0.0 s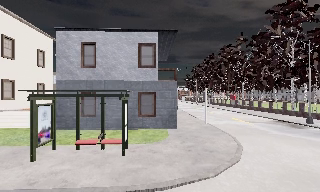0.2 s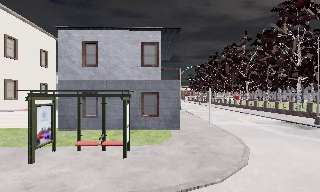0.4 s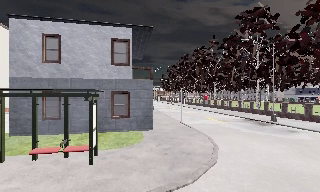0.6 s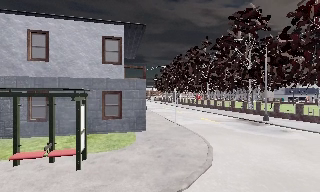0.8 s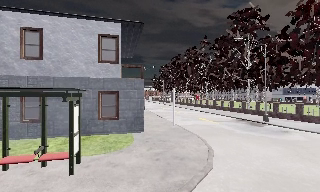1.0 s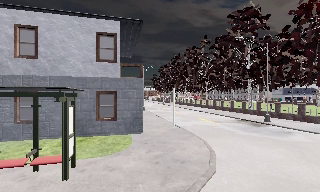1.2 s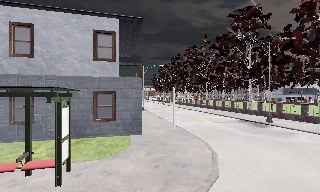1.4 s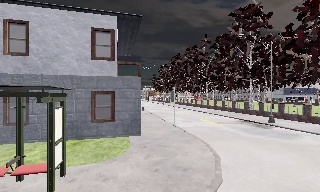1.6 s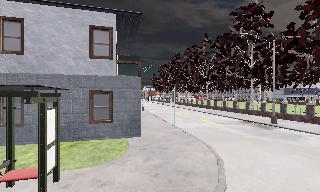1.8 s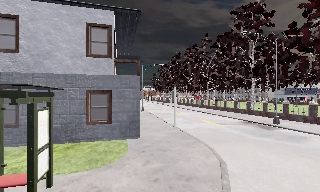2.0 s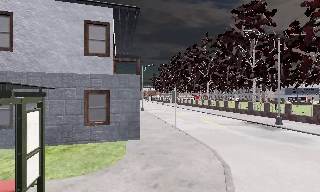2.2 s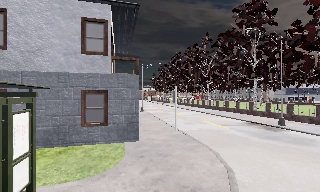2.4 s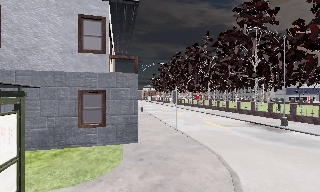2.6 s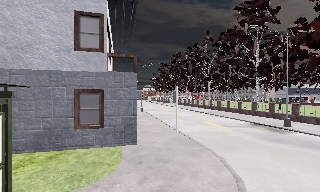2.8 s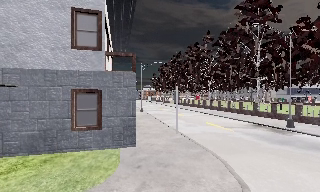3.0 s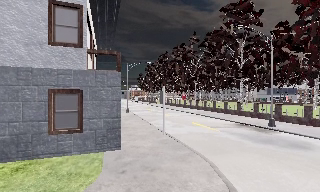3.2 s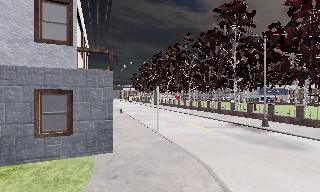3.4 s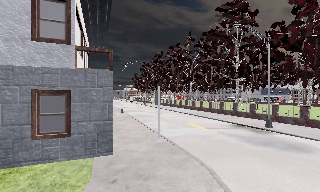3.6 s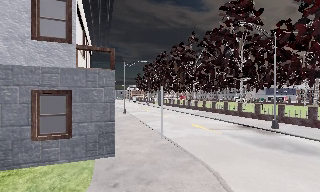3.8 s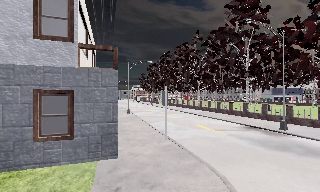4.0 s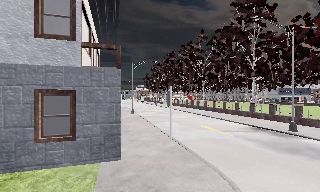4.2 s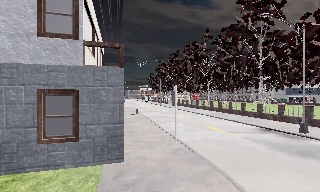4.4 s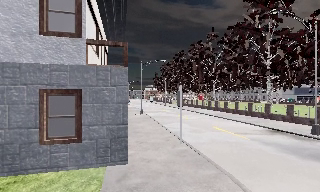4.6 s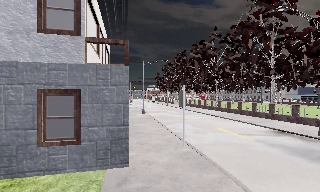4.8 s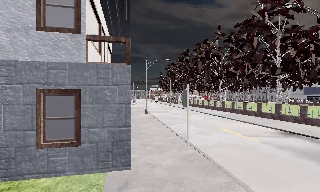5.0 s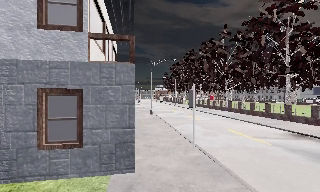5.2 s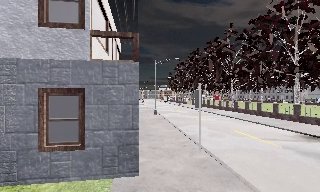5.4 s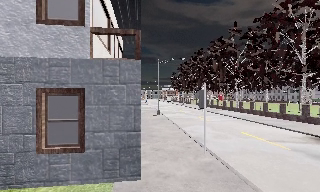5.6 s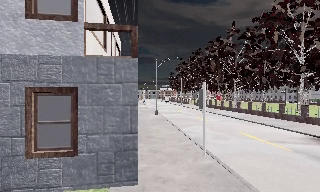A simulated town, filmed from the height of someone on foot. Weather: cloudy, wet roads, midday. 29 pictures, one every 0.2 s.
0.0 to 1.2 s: The scene slides to the left, as the camera pans about 10 degrees to its right. It travels forward, about 2 m, so what stands in front looms larger.
1.2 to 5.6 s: The camera travels forward, about 6 m, so what stands in front looms larger.
The film runs forward here.
